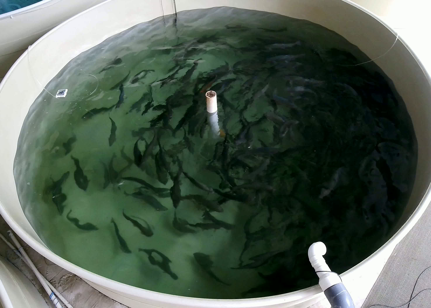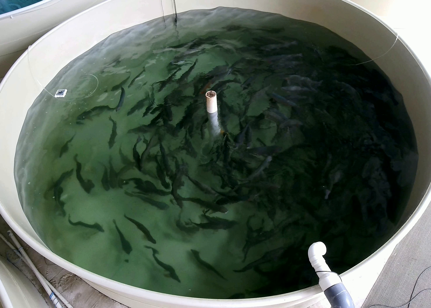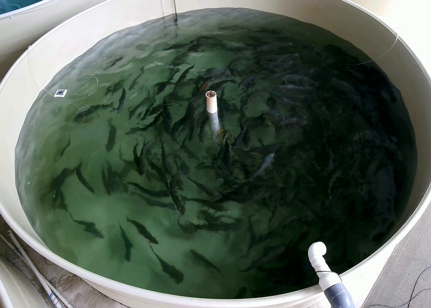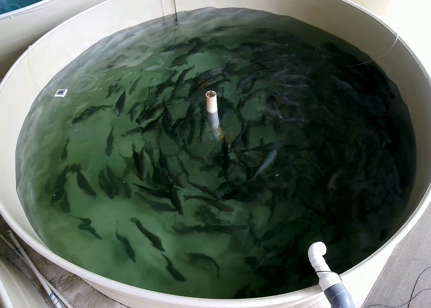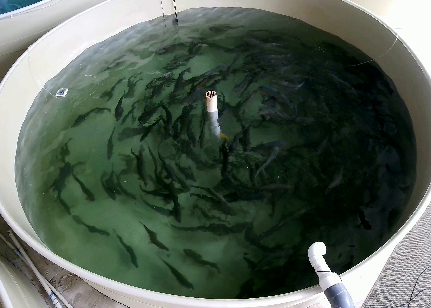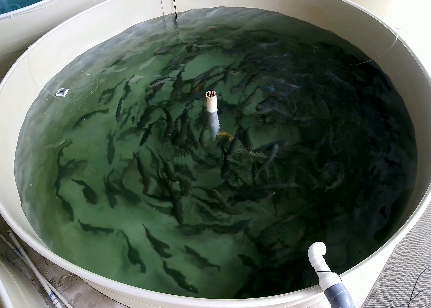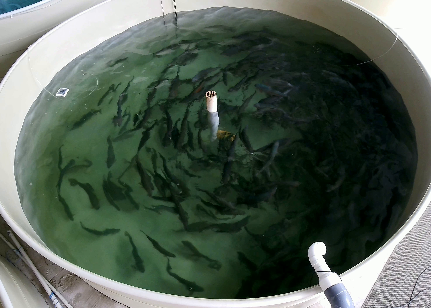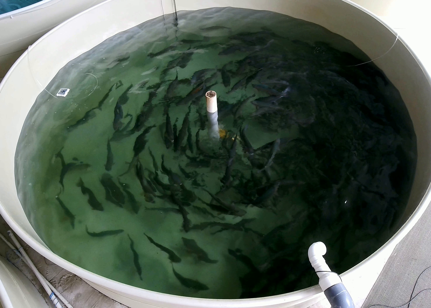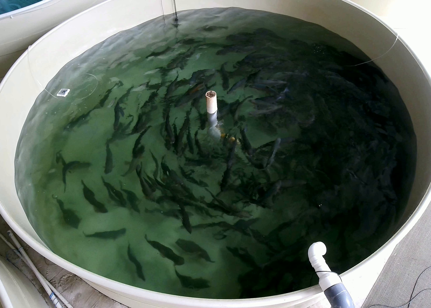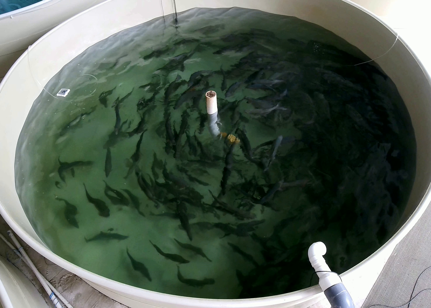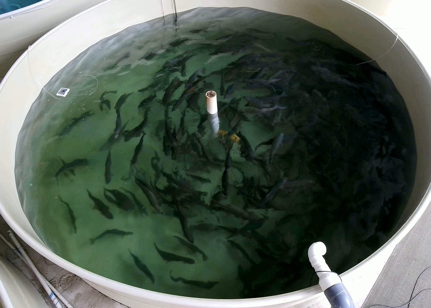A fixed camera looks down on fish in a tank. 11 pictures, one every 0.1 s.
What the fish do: Foraging.
